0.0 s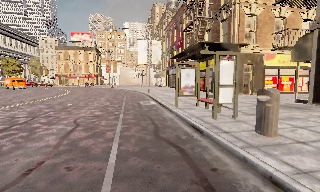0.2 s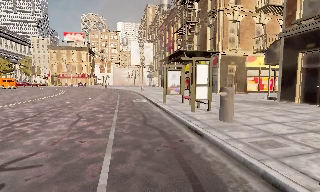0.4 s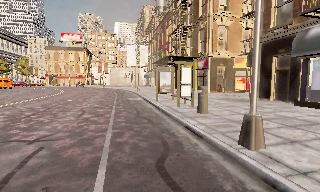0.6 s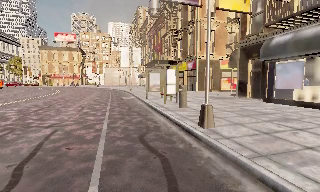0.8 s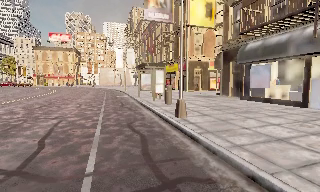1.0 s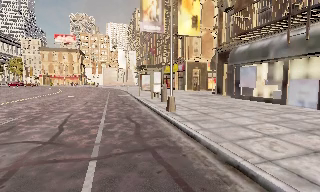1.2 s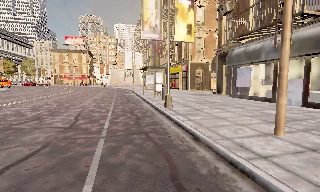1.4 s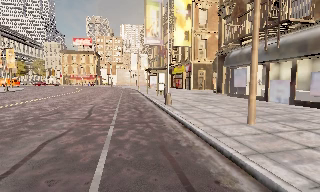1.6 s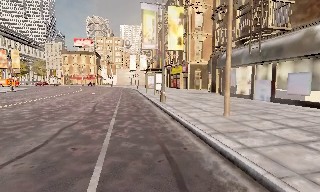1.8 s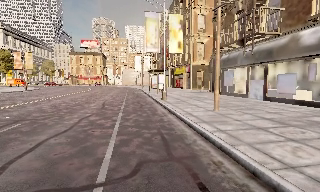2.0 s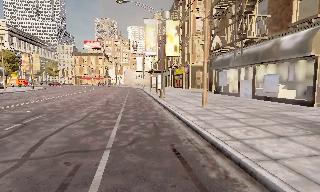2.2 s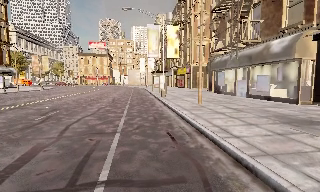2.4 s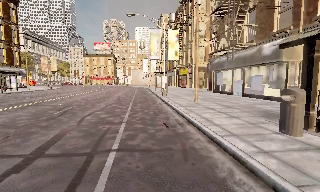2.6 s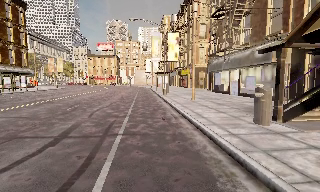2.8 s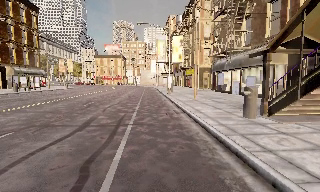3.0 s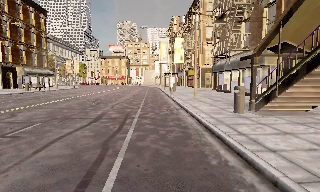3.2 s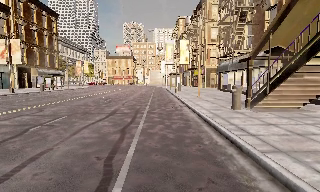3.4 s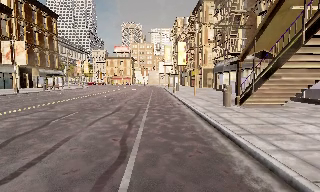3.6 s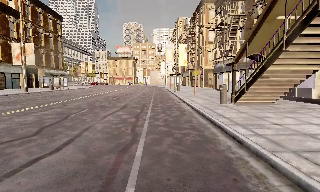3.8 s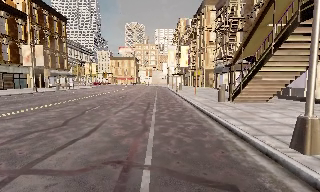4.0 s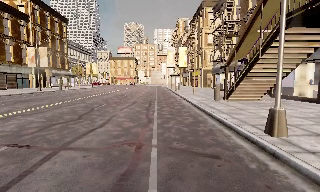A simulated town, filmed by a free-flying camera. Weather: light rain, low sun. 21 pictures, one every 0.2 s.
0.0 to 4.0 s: The camera pans to its left, which is counterclockwise from overhead, by about 10 degrees. It travels backward, about 25 m, so what stands in front gets smaller.
The film runs backward here.
